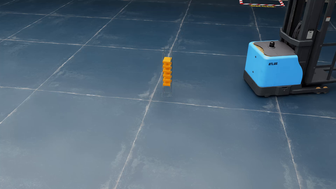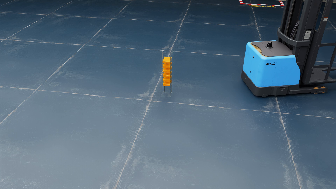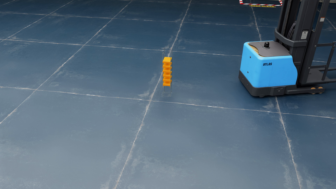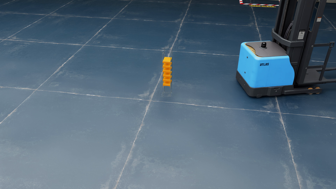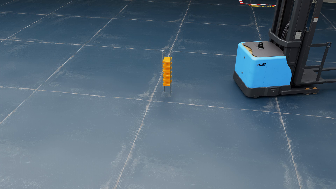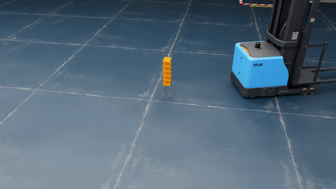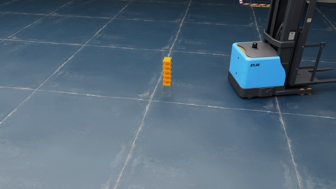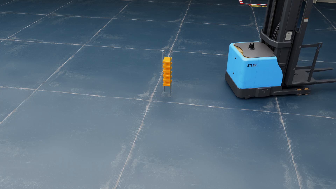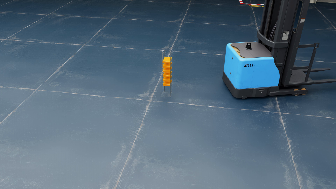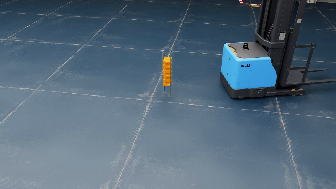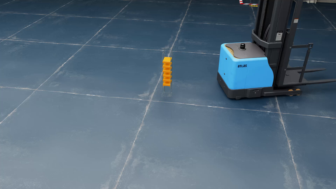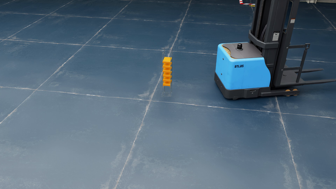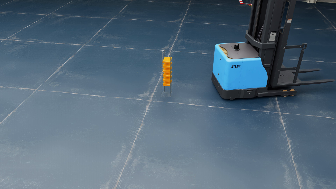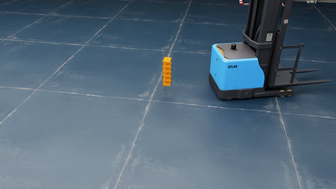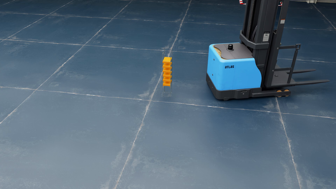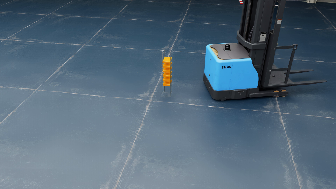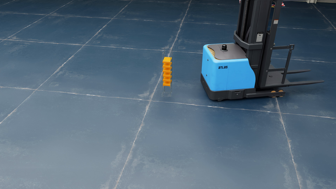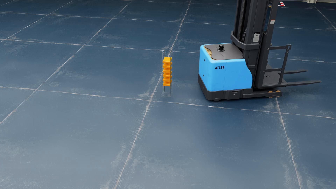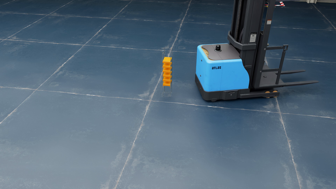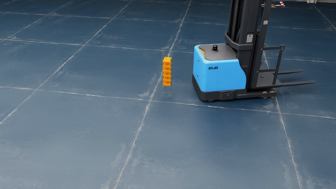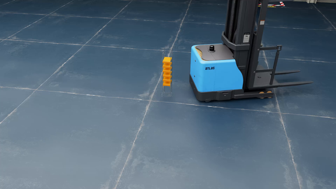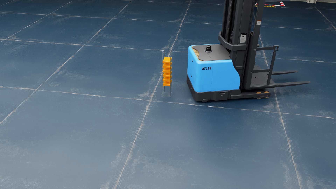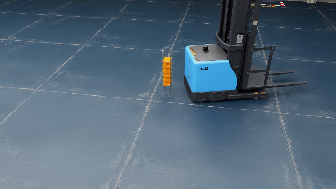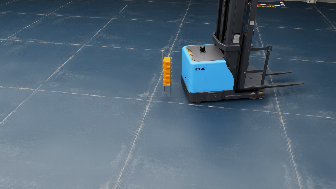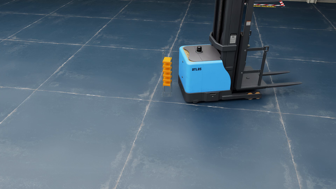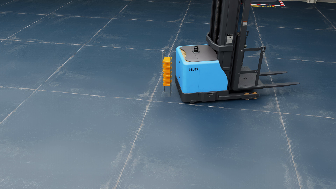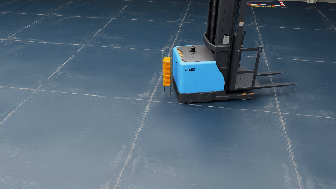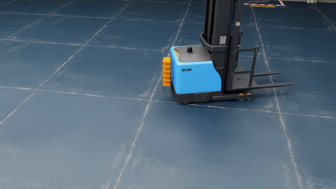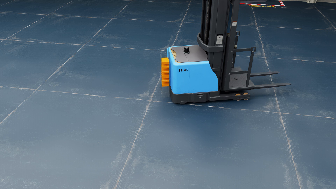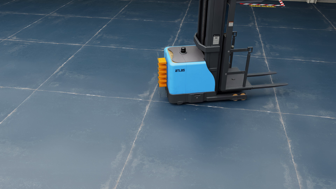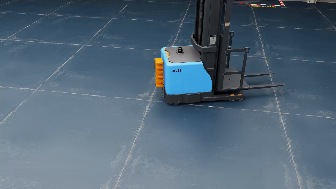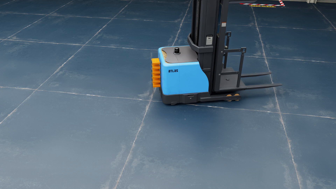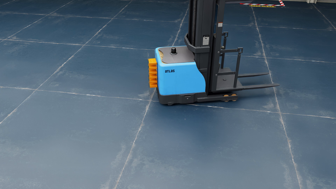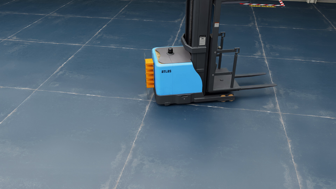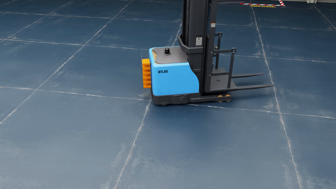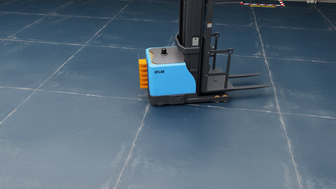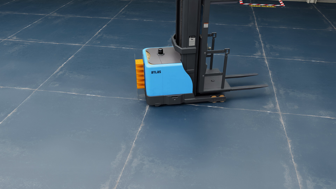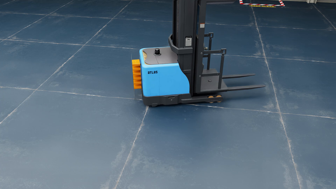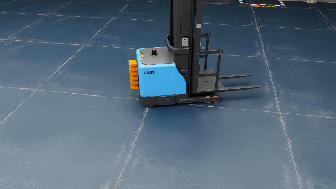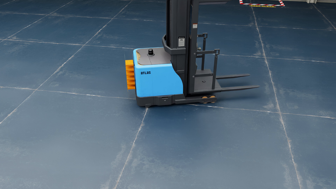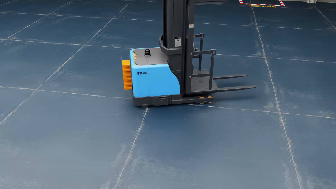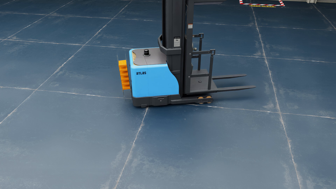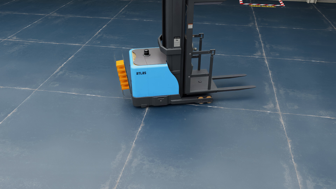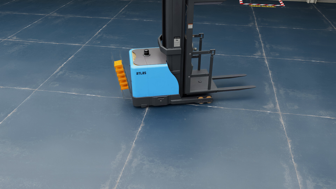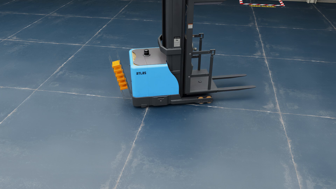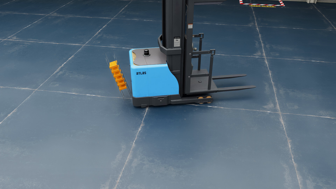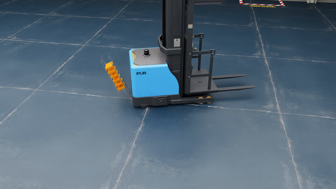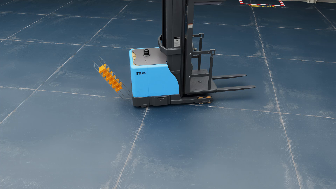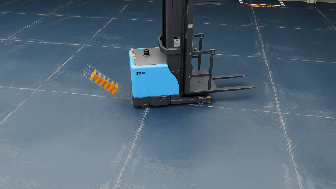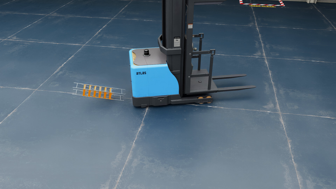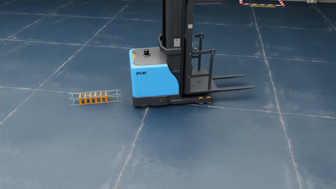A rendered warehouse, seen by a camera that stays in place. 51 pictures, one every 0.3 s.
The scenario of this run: A forklift runs into an object in its way.
